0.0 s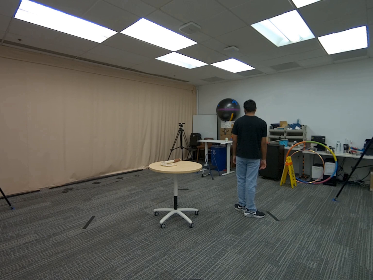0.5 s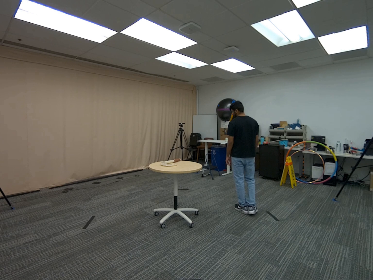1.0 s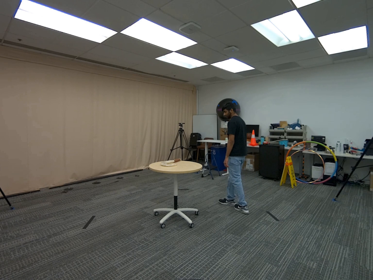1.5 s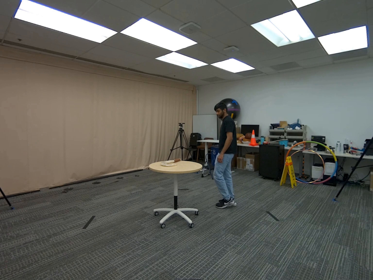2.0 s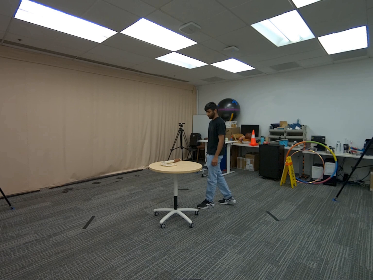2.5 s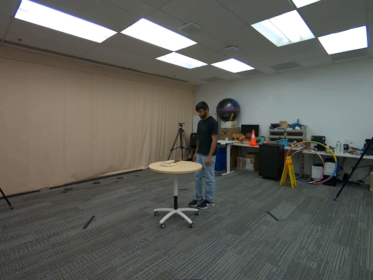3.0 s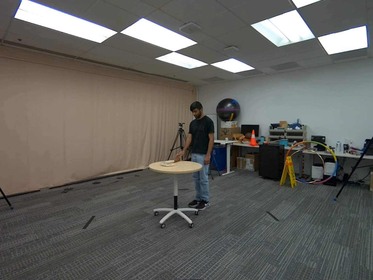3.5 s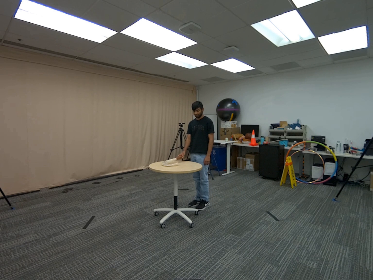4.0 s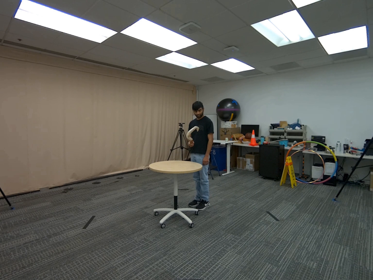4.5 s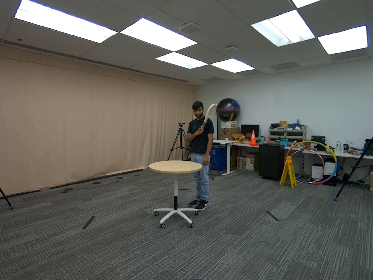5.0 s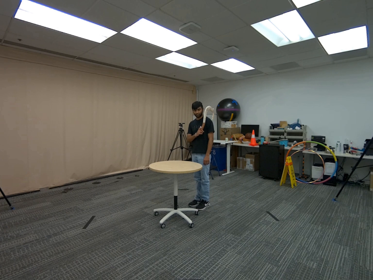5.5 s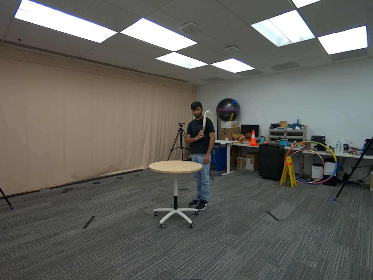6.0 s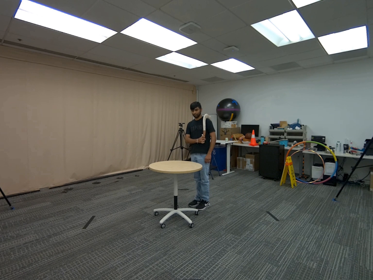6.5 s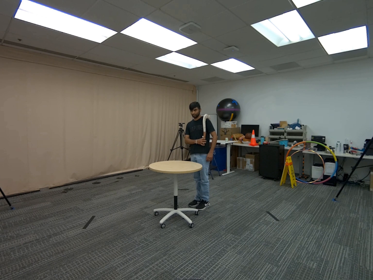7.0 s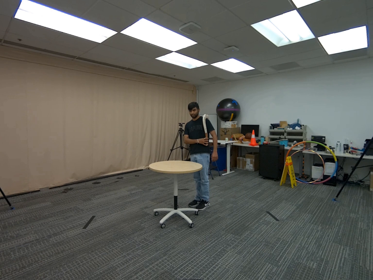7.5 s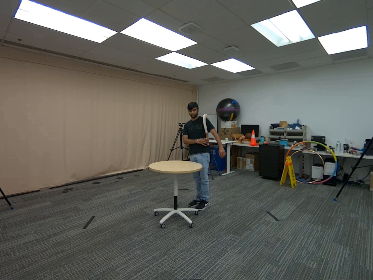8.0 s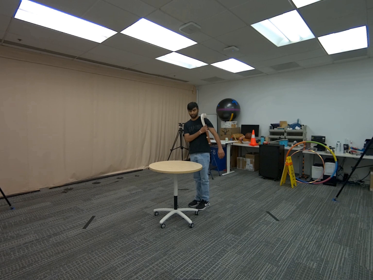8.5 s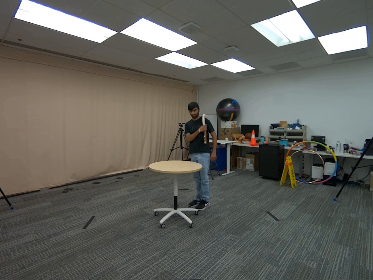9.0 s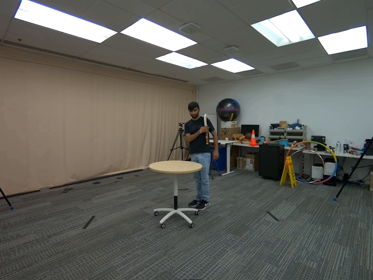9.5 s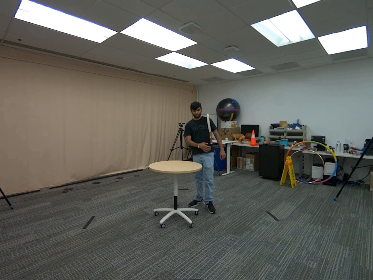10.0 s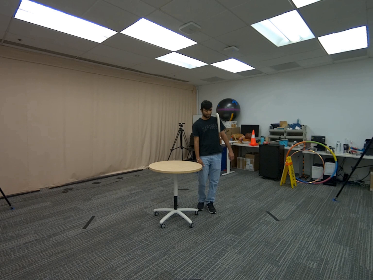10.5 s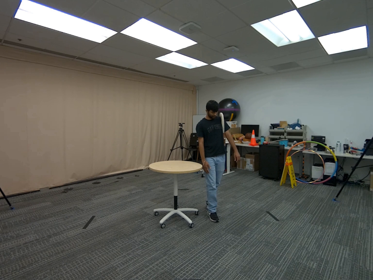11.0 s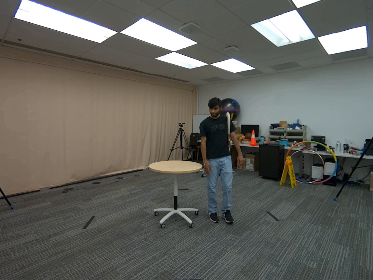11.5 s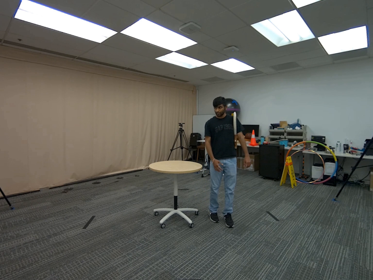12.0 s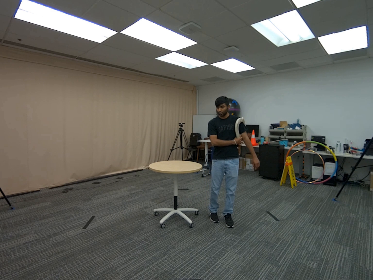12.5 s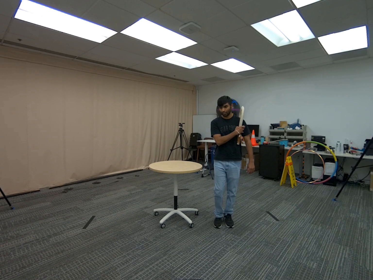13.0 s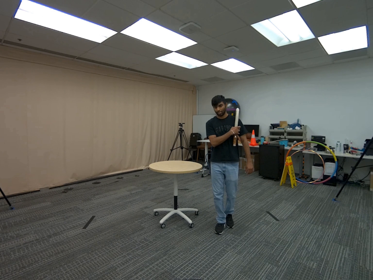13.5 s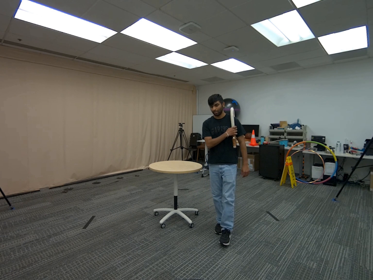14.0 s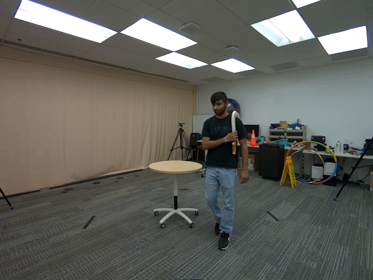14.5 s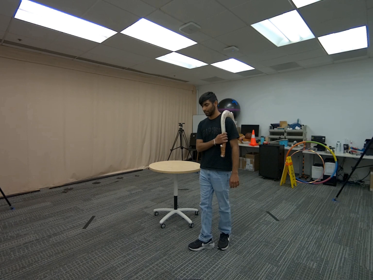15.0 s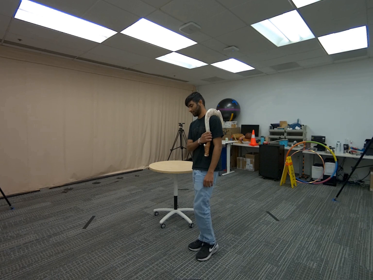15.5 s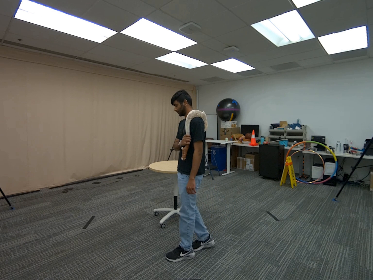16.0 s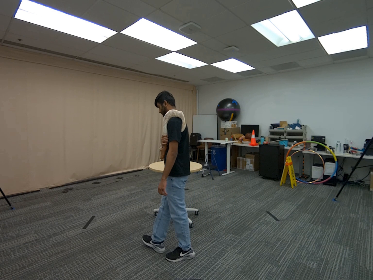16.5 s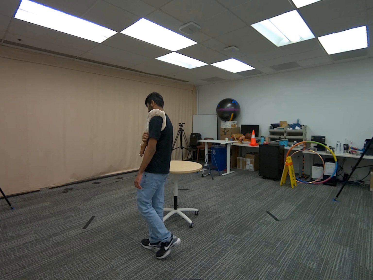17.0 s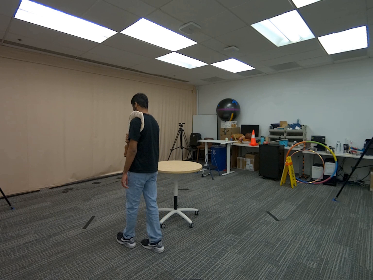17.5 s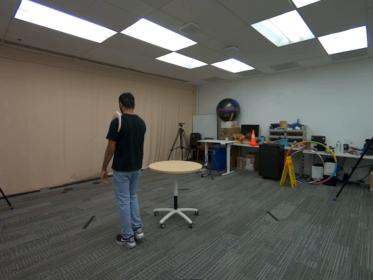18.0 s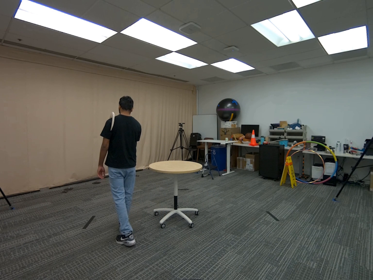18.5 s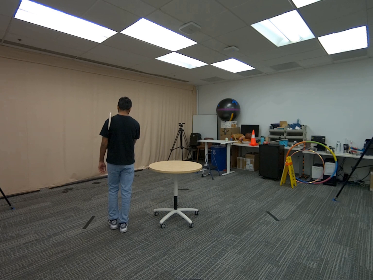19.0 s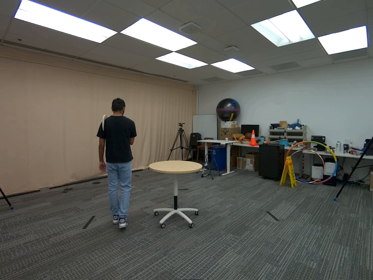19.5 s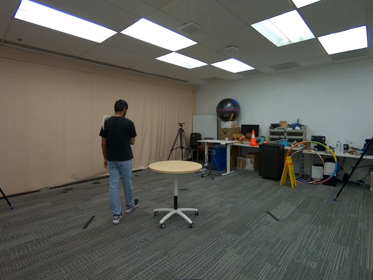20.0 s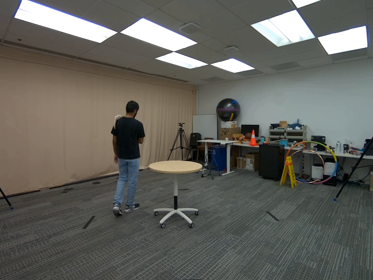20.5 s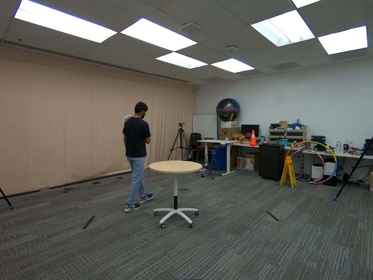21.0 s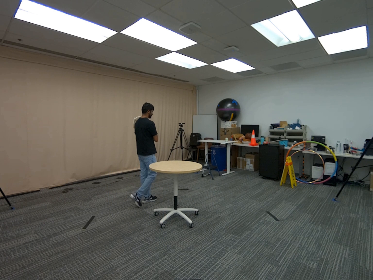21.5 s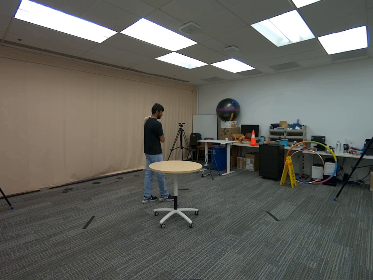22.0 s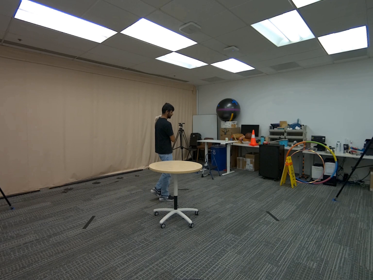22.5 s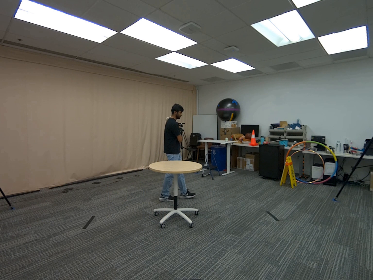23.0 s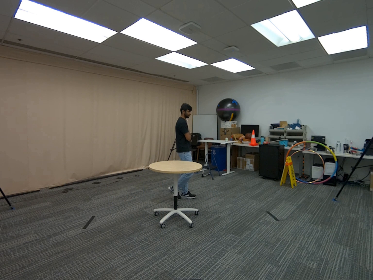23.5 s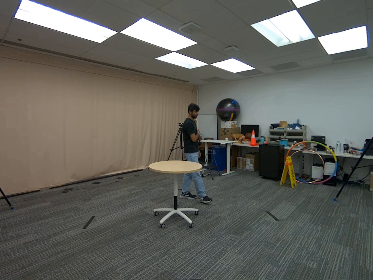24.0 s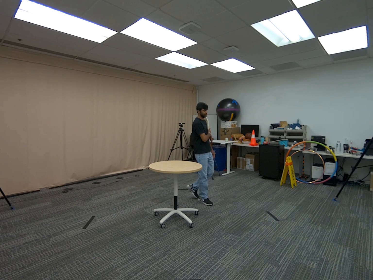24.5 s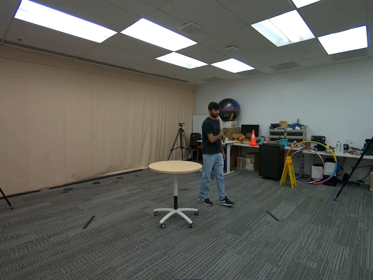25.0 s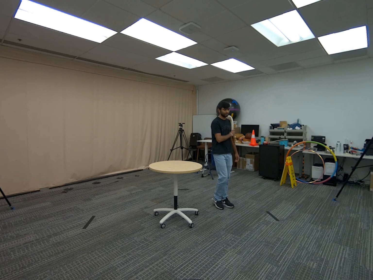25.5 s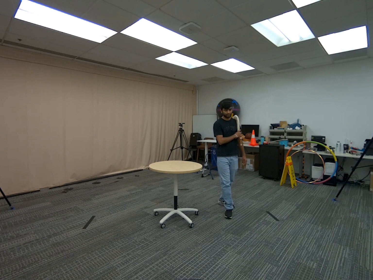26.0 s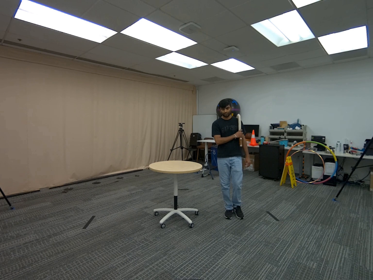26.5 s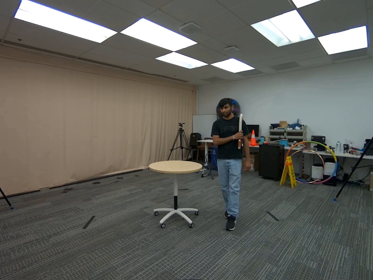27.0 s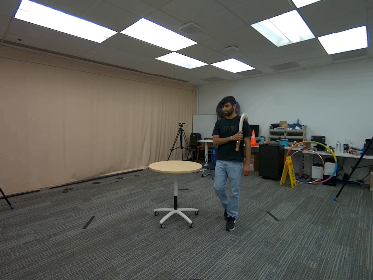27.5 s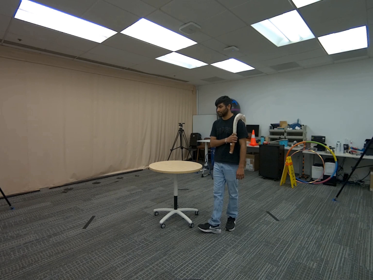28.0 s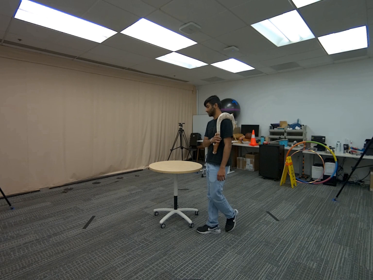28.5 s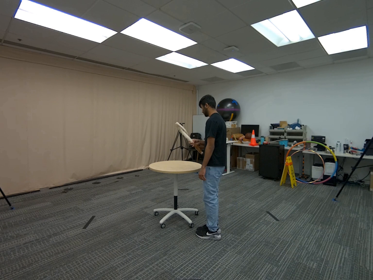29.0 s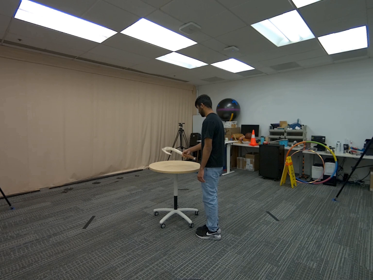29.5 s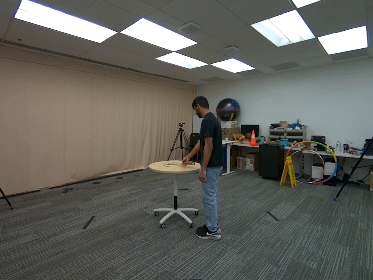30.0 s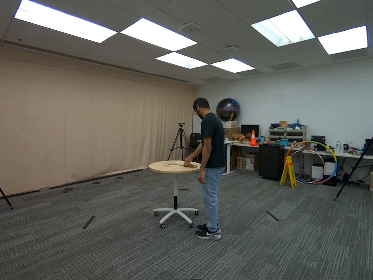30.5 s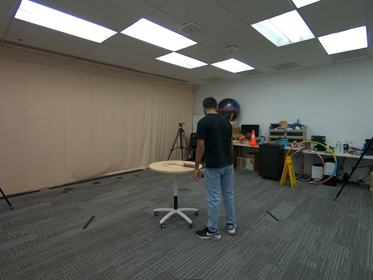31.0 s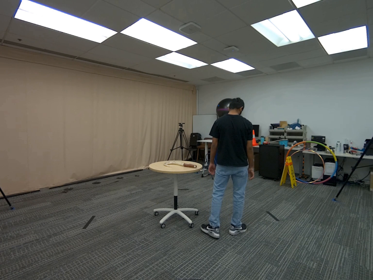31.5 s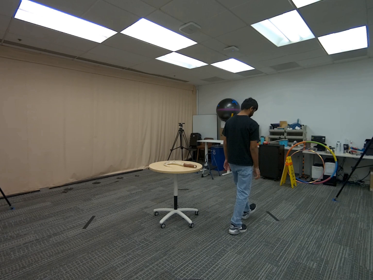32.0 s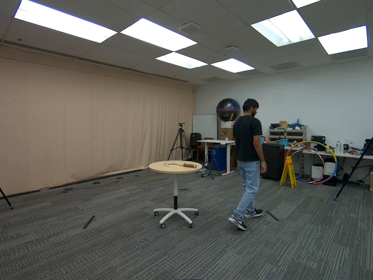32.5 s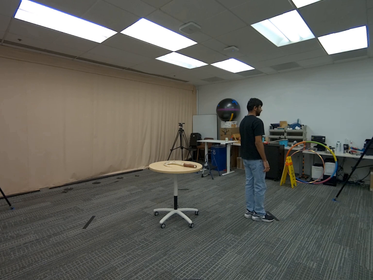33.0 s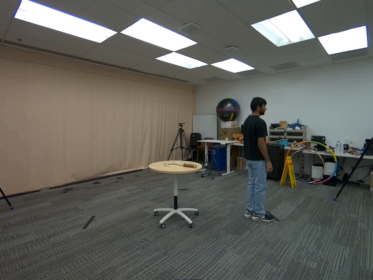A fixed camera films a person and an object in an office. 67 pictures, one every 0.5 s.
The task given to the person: Walk toward the round table where the Big Fish Hook is resting. Pick up the hook from the round table and position the curved section over your shoulder, allowing it to rest on your shoulder while you hold it with one hand. Walk around the round table one full lap. Remove the hook from your shoulder and place it on the table.
